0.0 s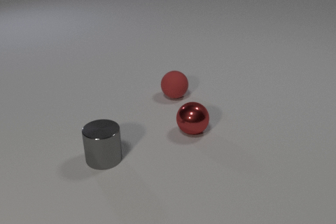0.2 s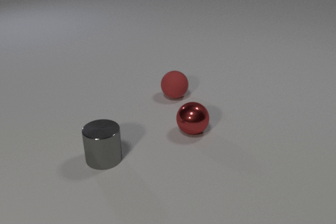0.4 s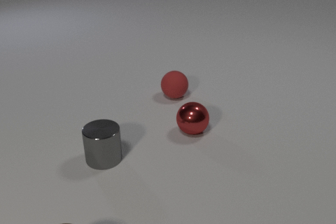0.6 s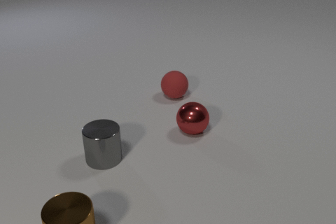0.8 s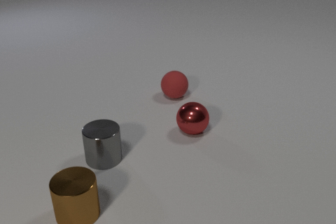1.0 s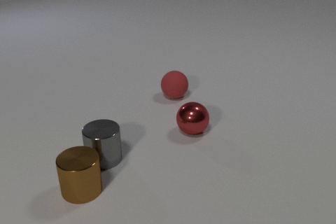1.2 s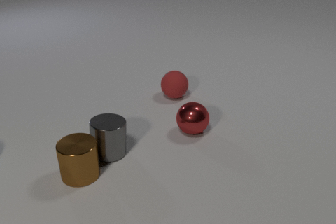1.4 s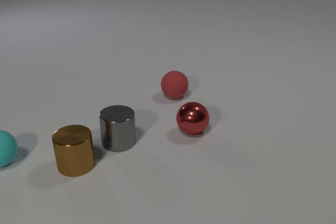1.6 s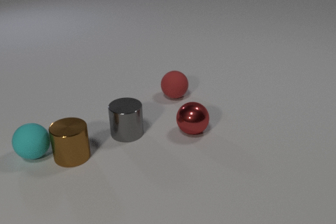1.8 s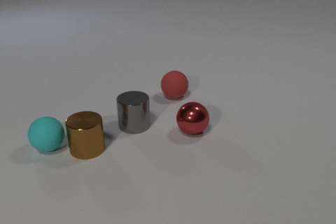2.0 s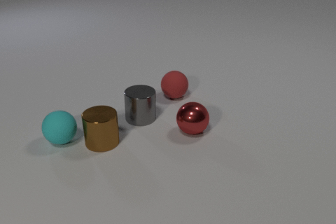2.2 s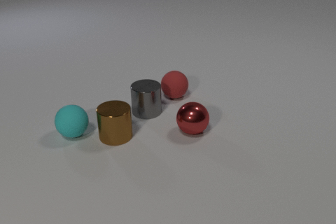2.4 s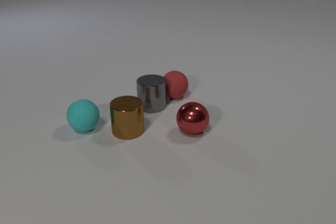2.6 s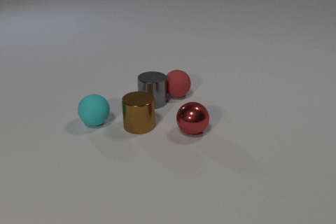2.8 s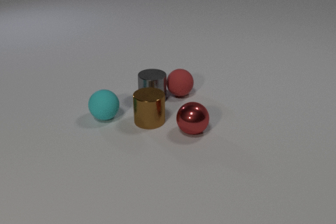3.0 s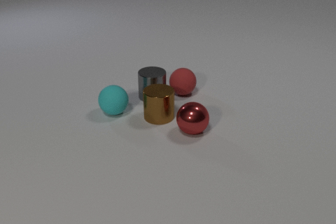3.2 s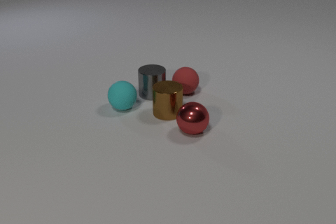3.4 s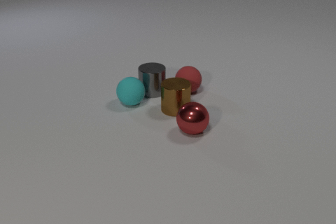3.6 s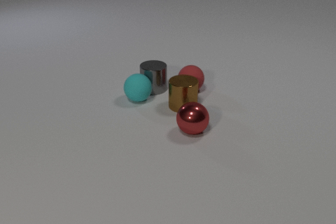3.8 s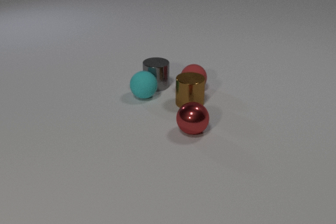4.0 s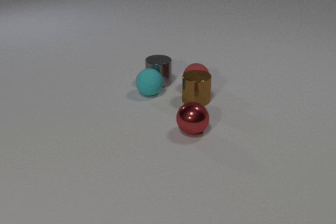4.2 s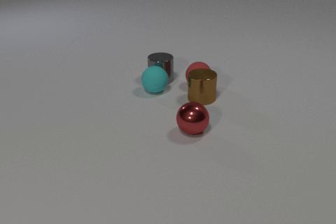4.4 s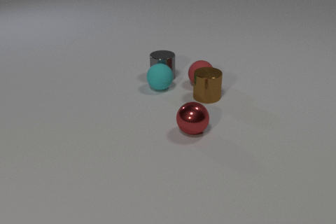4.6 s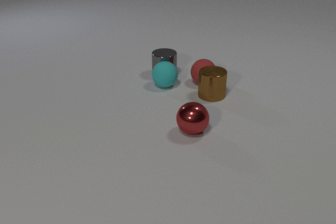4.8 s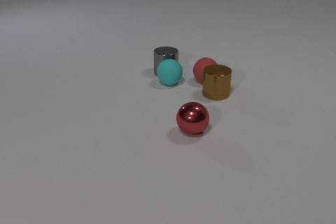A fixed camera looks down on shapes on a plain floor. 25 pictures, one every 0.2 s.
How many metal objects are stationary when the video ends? 1.
How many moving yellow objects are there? 0.
How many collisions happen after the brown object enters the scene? 5.
0.0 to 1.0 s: The brown metal cylinder comes in at the bottom edge, slides away from the camera.
1.0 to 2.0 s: The brown metal cylinder slides away from the camera. The gray metal cylinder slides away from the camera and to the right. The cyan rubber sphere comes in at the left edge, rolls to the right. The brown metal cylinder and the gray metal cylinder collide. The brown metal cylinder and the cyan rubber sphere collide.
2.0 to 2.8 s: The brown metal cylinder slides to the right and away from the camera. The gray metal cylinder slides away from the camera. The cyan rubber sphere rolls to the right and away from the camera. The gray metal cylinder and the red rubber sphere collide.
2.8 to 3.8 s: The brown metal cylinder slides to the right and away from the camera. The gray metal cylinder slides away from the camera. The cyan rubber sphere rolls away from the camera and to the right. The red rubber sphere rolls to the right and away from the camera. The gray metal cylinder and the cyan rubber sphere collide.
3.8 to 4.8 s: The brown metal cylinder slides to the right and away from the camera. The gray metal cylinder slides away from the camera. The cyan rubber sphere rolls away from the camera and to the right. The red rubber sphere rolls away from the camera and to the right. The brown metal cylinder and the red rubber sphere collide.
